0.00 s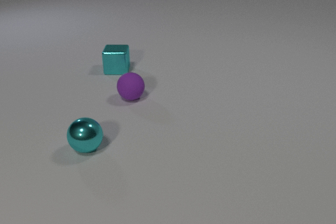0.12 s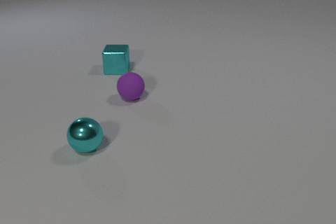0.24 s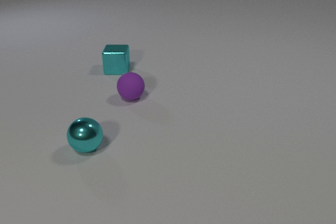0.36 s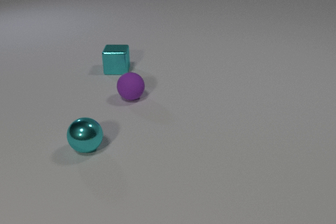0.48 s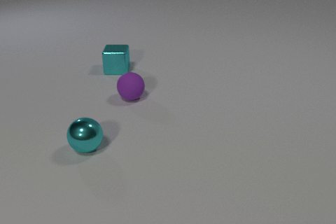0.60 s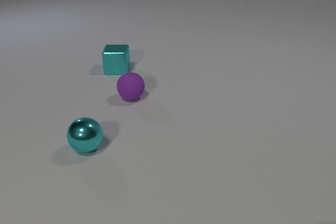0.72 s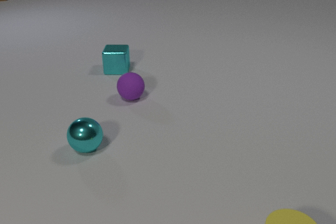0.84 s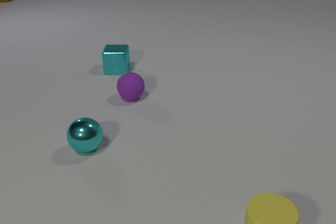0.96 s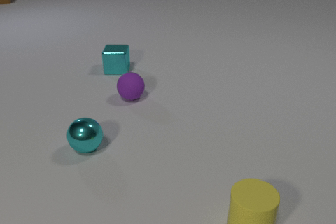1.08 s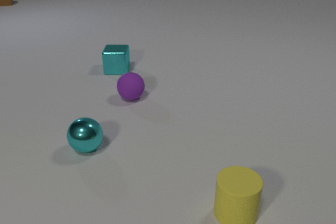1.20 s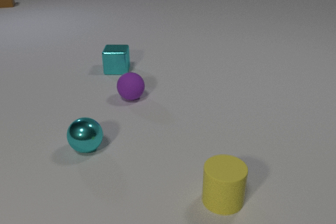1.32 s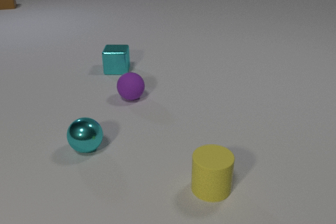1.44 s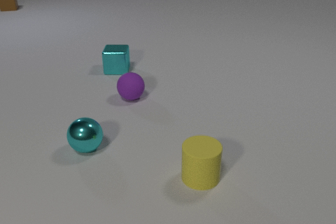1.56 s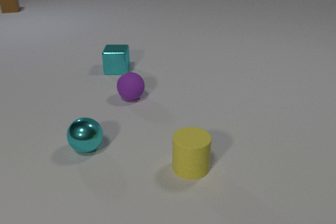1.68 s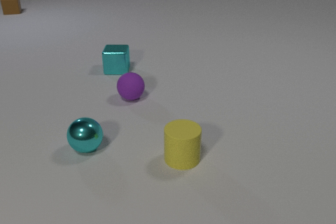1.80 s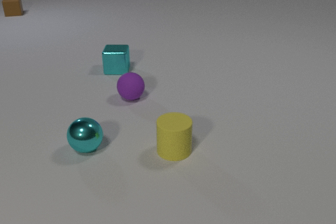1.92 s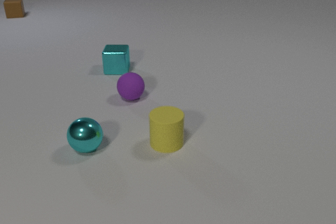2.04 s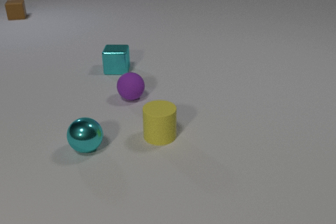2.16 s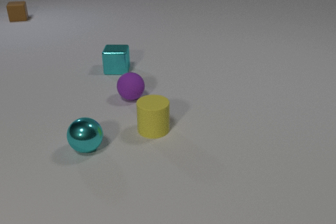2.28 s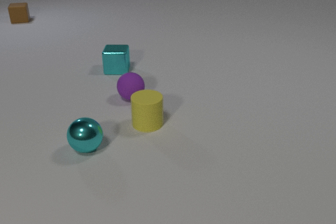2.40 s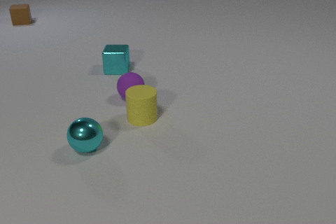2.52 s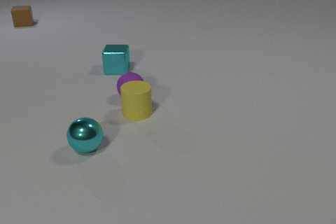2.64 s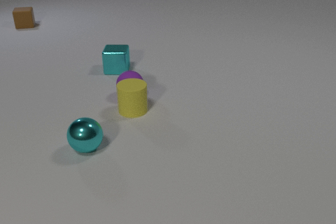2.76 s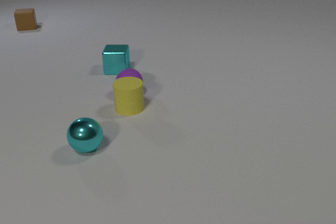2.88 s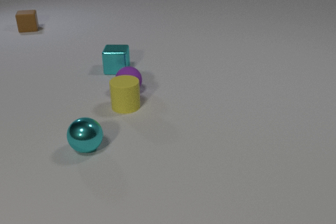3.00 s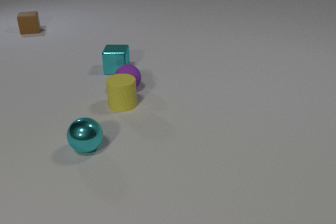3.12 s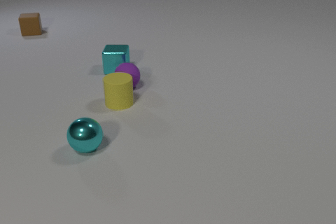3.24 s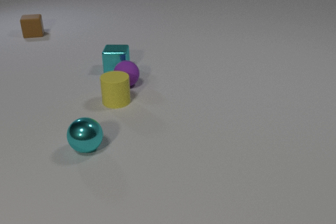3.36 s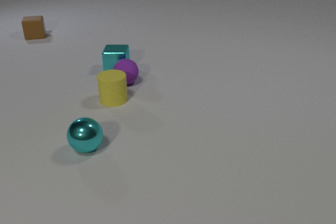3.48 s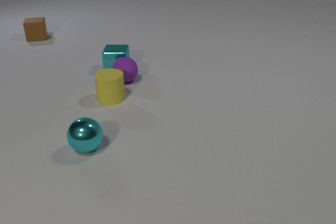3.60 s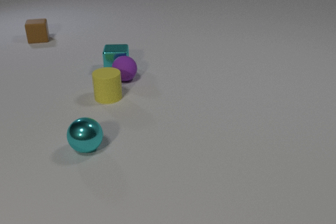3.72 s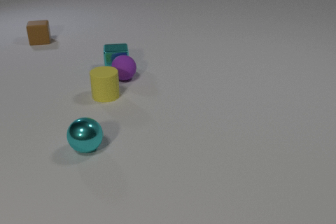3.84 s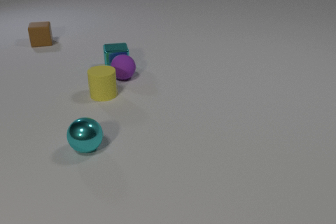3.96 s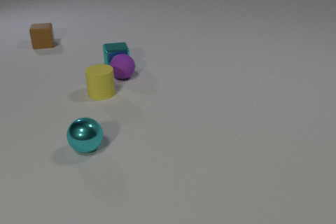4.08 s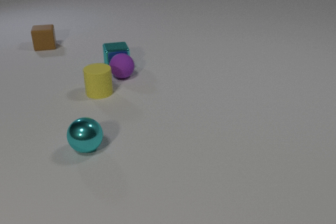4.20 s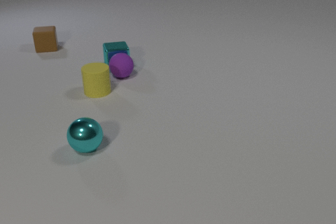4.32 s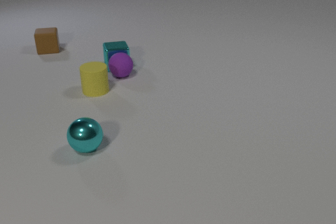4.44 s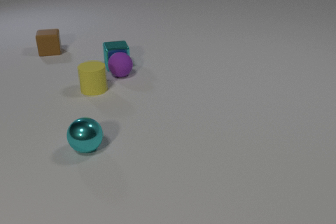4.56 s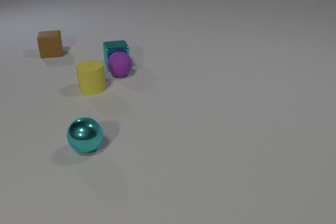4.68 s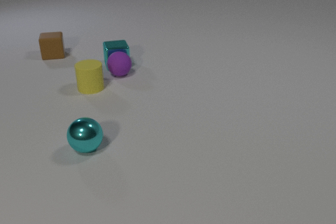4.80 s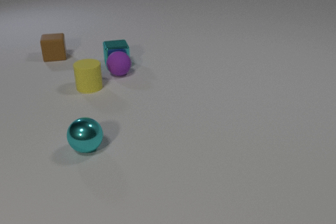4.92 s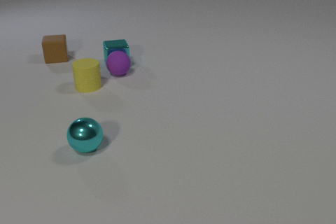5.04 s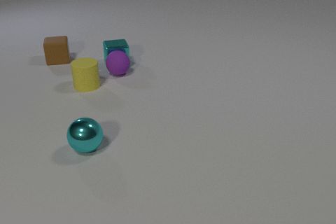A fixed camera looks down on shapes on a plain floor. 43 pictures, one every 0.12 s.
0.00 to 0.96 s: The yellow rubber cylinder comes in at the bottom edge, slides to the left and away from the camera. The brown rubber cube comes in at the top edge, slides toward the camera.
0.96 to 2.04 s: The yellow rubber cylinder slides away from the camera and to the left. The brown rubber cube slides toward the camera.
2.04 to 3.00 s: The yellow rubber cylinder slides away from the camera and to the left. The purple rubber sphere rolls away from the camera. The brown rubber cube slides toward the camera. The yellow rubber cylinder and the purple rubber sphere collide.
3.00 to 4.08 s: The yellow rubber cylinder slides away from the camera and to the left. The purple rubber sphere rolls away from the camera. The cyan metal cube slides away from the camera. The brown rubber cube slides toward the camera. The purple rubber sphere and the cyan metal cube collide.
4.08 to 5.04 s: The yellow rubber cylinder slides away from the camera and to the left. The purple rubber sphere rolls away from the camera. The cyan metal cube slides away from the camera. The brown rubber cube slides toward the camera.
Are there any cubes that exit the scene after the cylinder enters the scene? no.
How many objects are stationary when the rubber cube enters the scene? 3.
What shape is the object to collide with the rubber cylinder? sphere.
